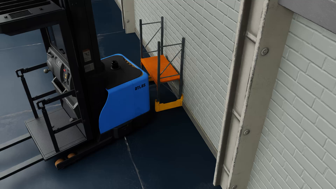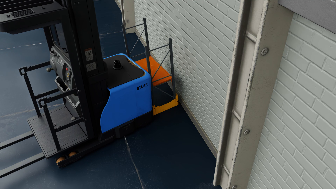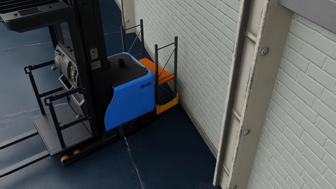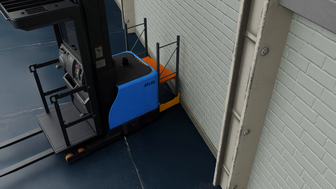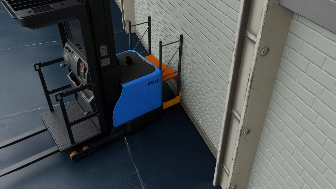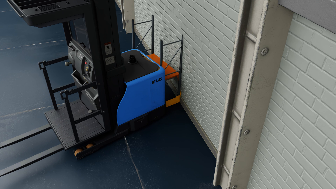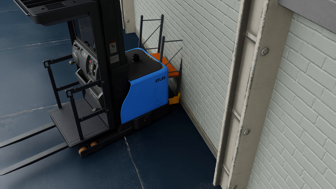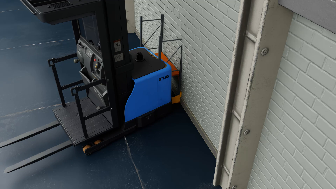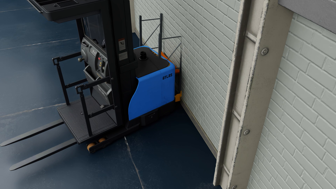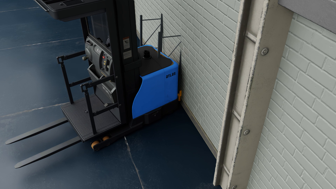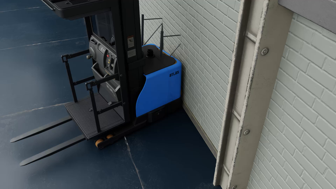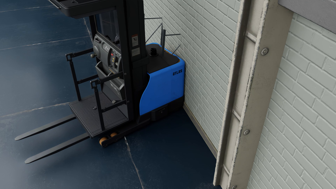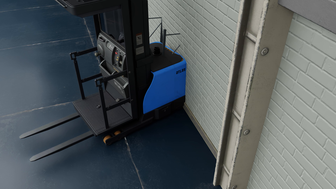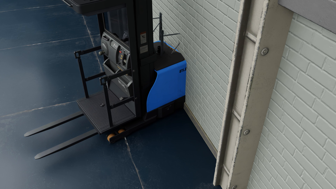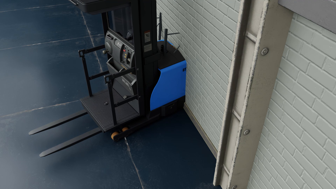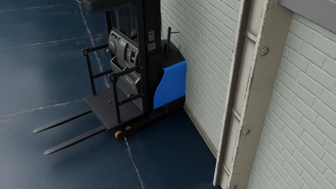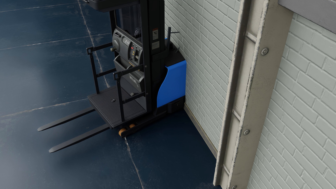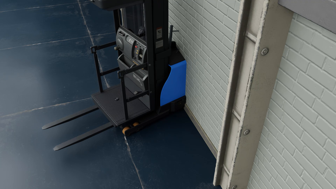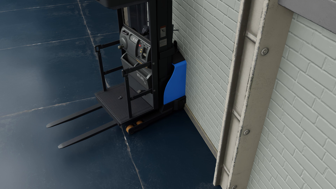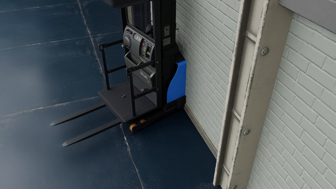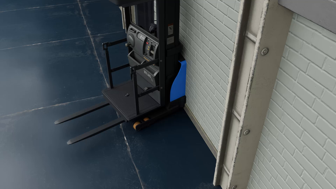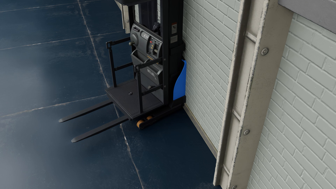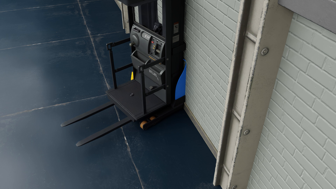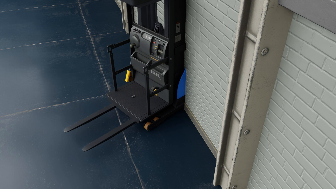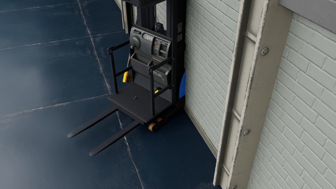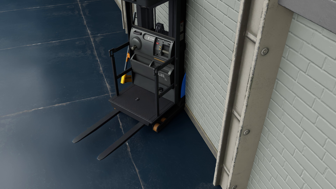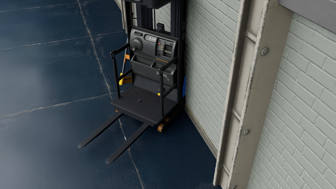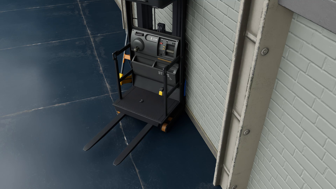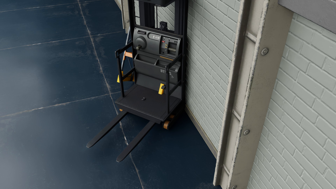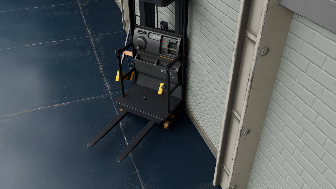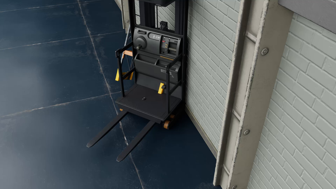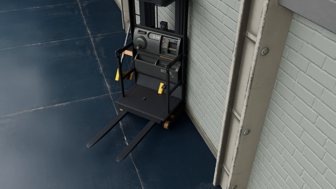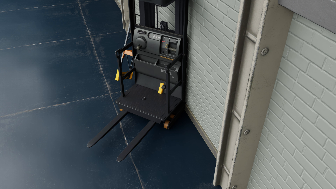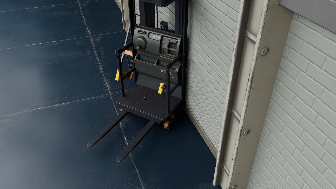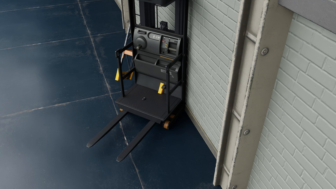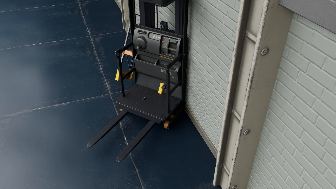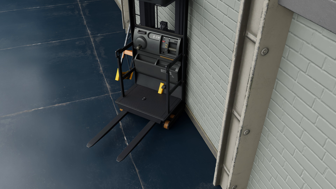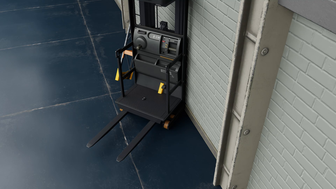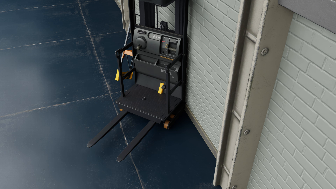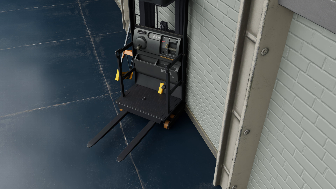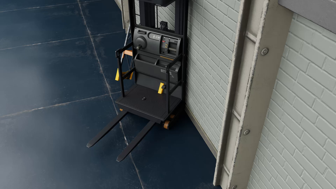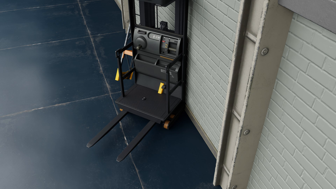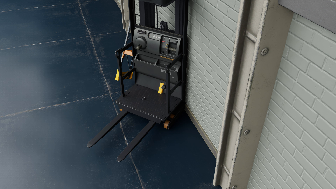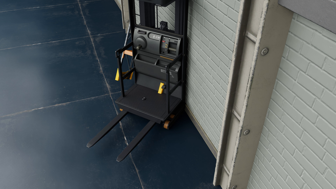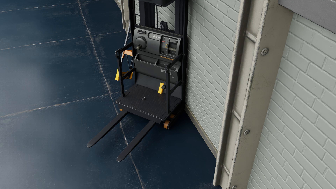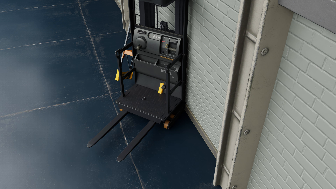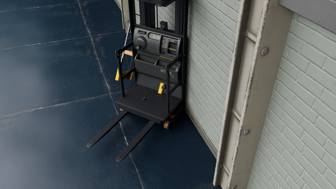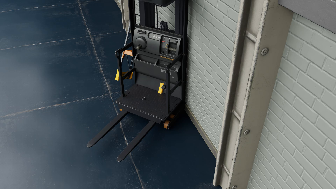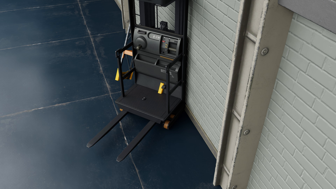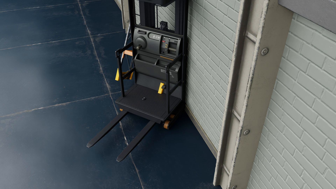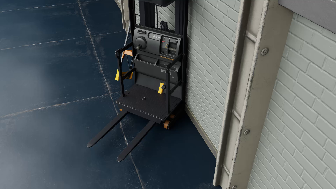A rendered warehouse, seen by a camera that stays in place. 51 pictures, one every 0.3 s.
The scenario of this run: A forklift runs into an object in its way.
